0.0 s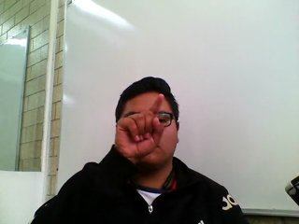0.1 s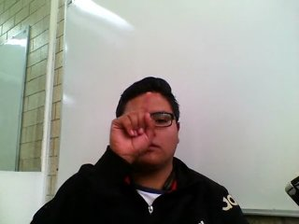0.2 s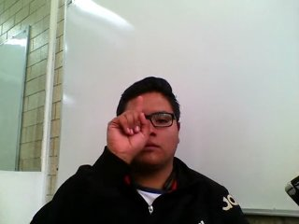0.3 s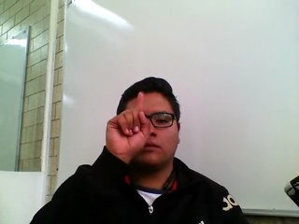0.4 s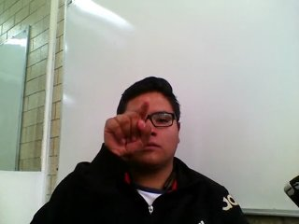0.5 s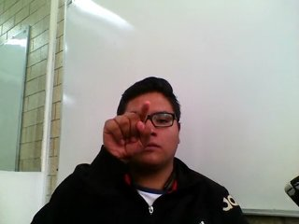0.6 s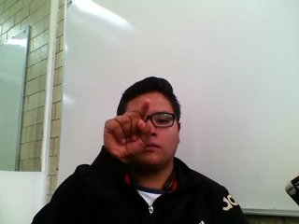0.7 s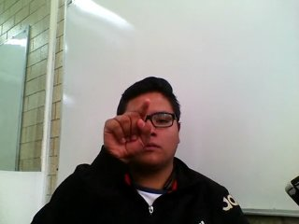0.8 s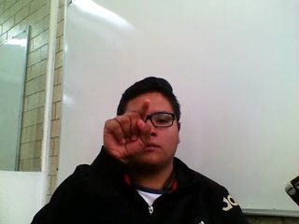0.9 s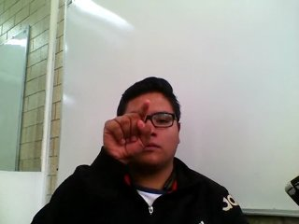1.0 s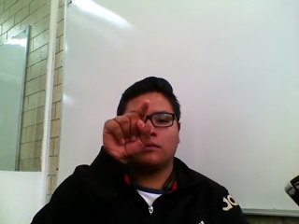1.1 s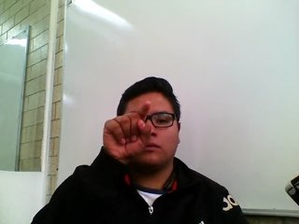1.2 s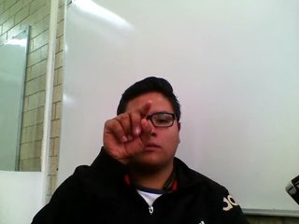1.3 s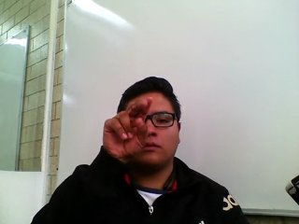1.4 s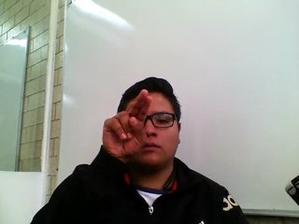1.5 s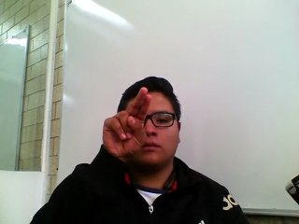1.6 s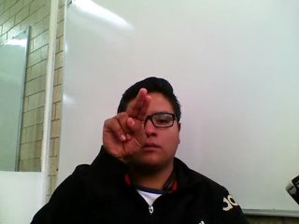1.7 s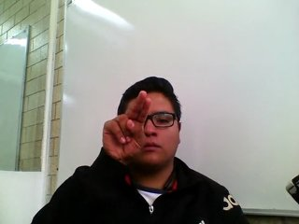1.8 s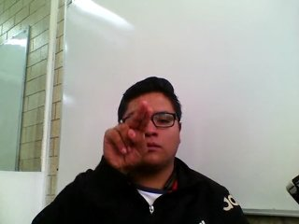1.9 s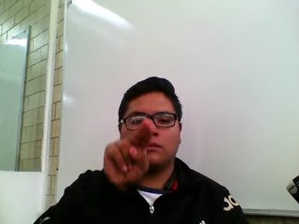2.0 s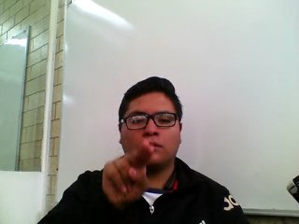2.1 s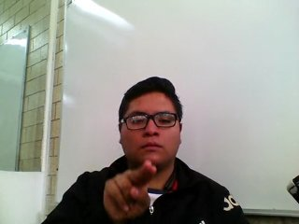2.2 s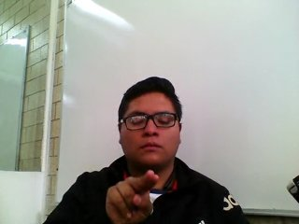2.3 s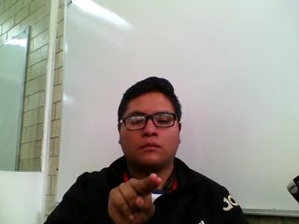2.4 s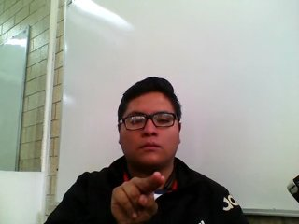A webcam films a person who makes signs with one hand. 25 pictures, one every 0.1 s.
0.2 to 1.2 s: Click with one finger.
1.3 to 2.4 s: Pointing with two fingers.
